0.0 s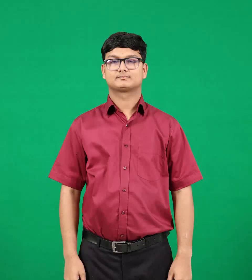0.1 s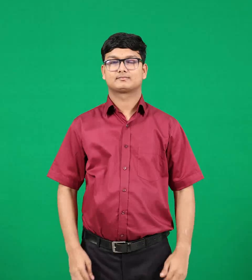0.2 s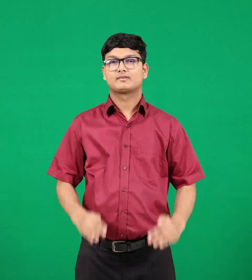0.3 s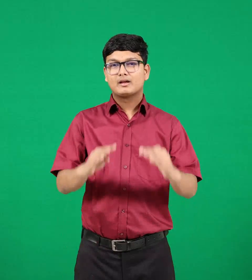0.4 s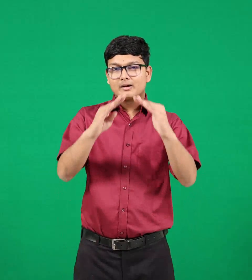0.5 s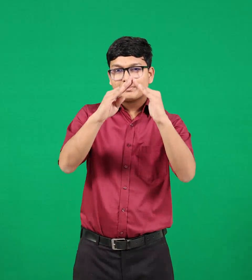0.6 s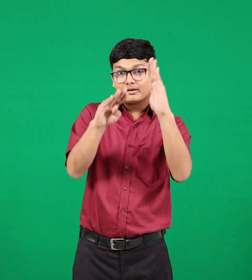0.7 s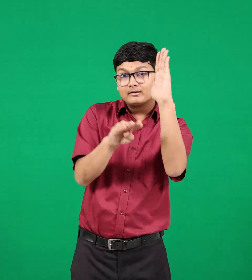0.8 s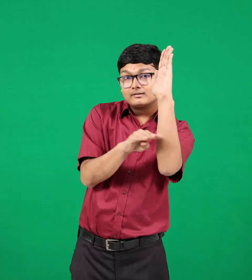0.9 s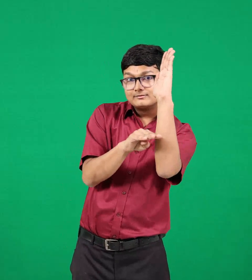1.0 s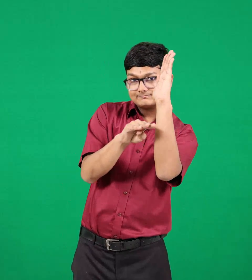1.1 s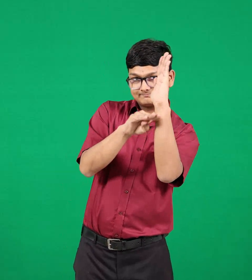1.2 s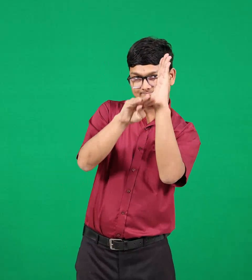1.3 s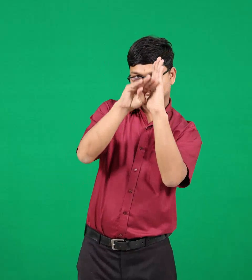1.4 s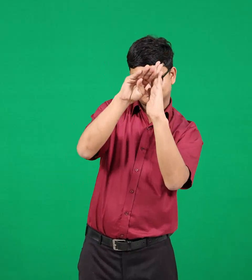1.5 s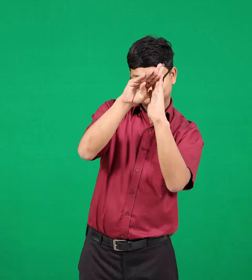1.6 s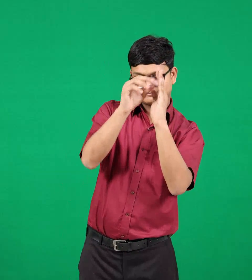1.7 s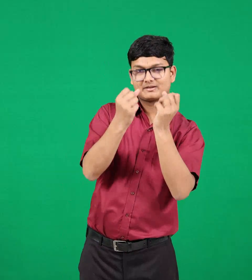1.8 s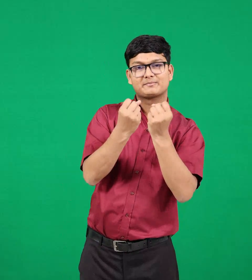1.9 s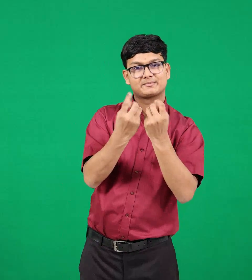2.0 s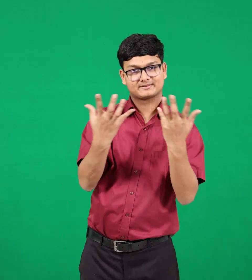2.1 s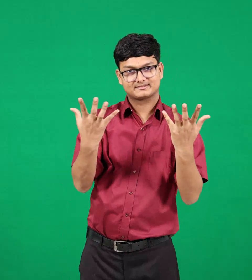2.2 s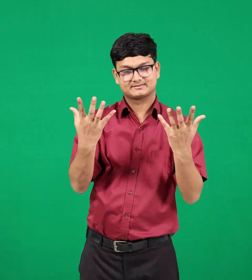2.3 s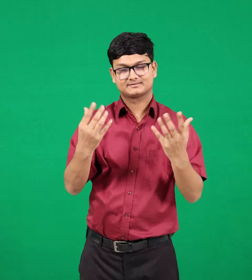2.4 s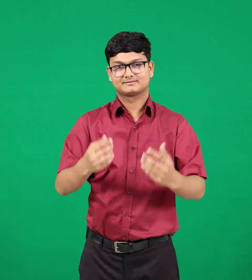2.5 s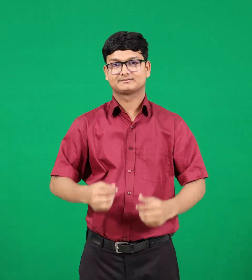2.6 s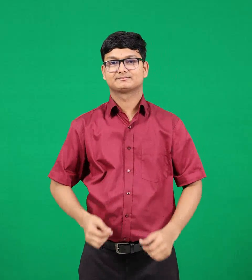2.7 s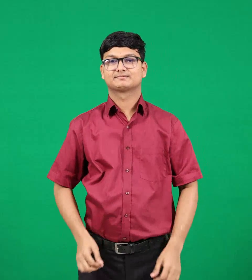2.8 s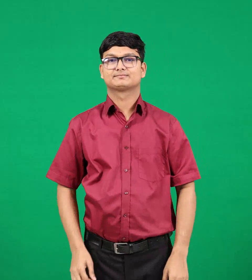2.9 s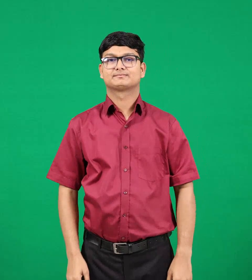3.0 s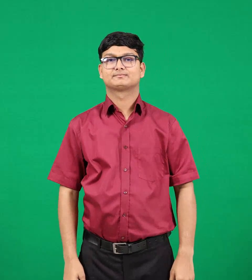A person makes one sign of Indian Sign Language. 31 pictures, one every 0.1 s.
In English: floors
